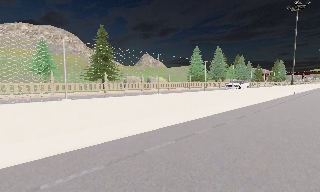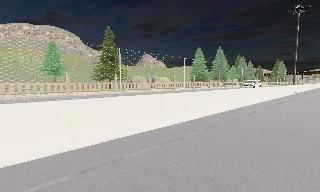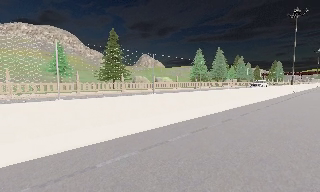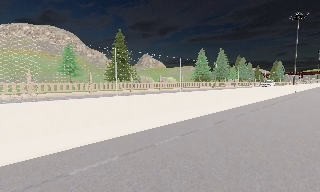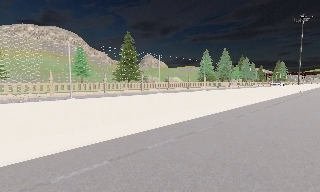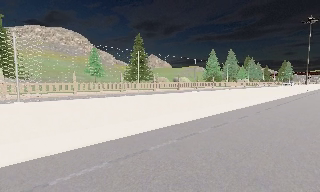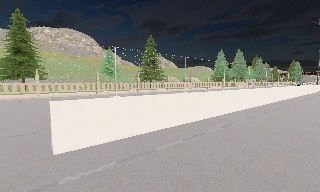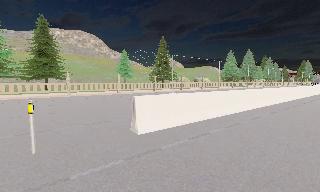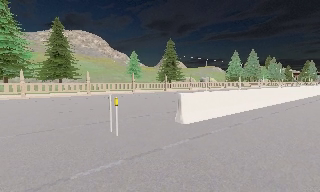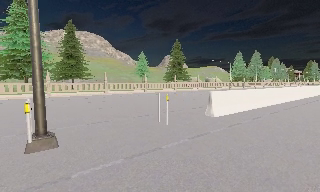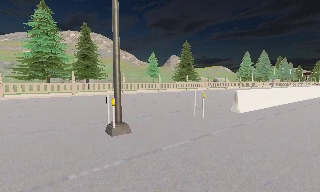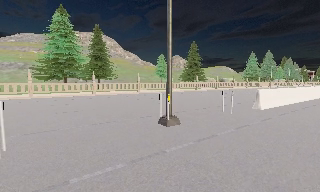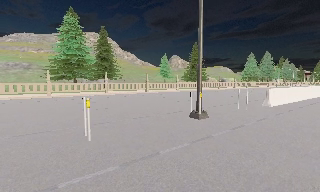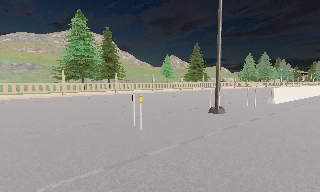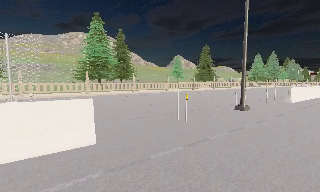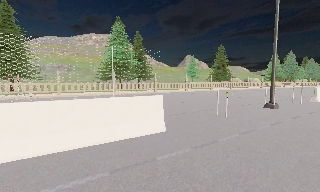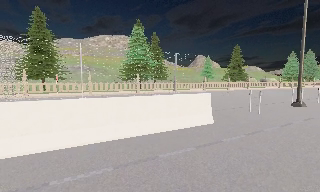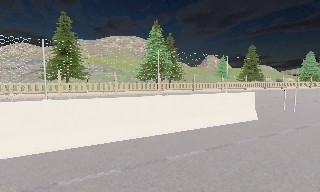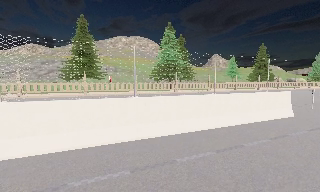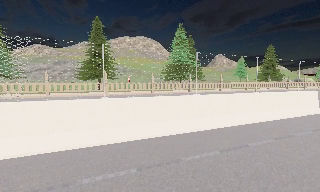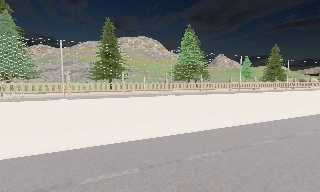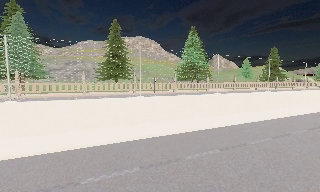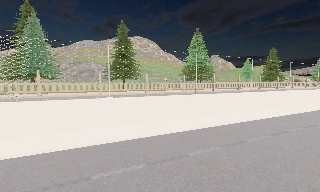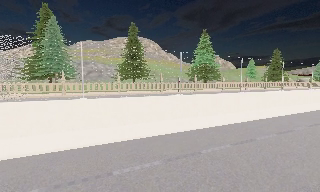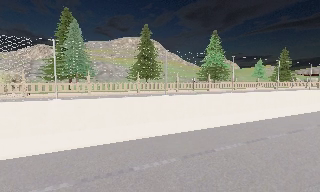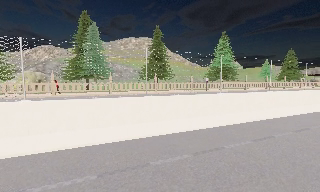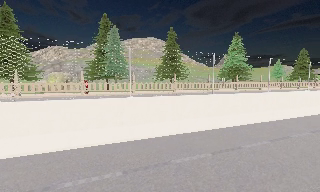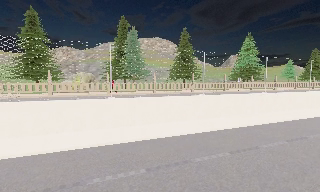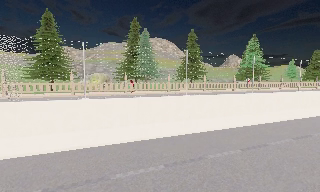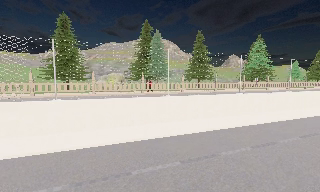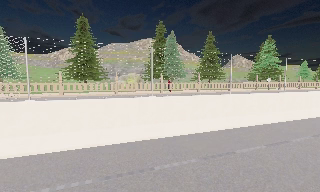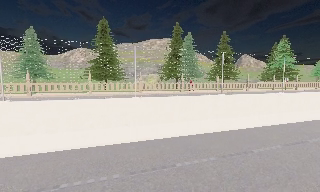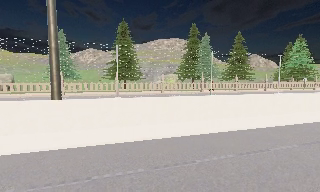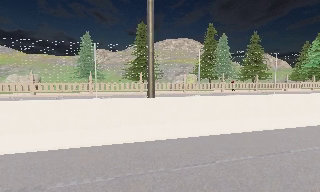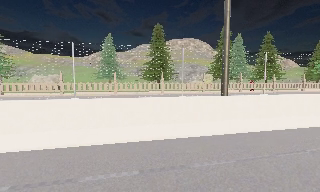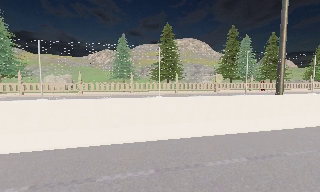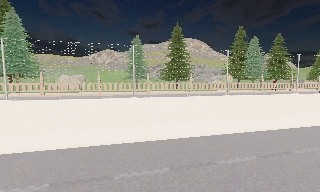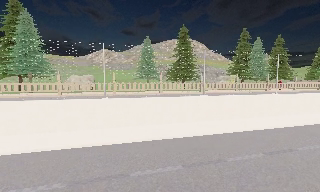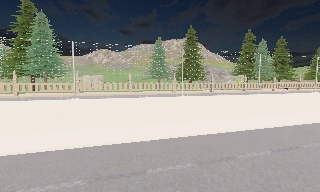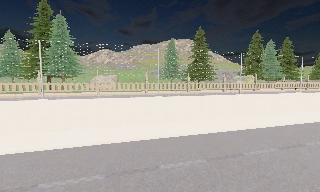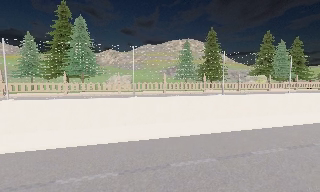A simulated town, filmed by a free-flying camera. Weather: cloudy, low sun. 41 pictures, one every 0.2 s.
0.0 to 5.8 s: The camera swings to its left by about 20 degrees, and the scene slides to the right. It travels to its left and backward, about 60 m, so close, fixed things drift to the right.
5.8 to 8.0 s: The camera travels to its left, about 25 m, so close, fixed things drift to the right.
The film runs backward here.
